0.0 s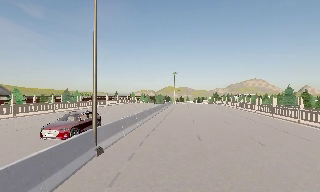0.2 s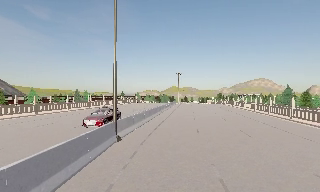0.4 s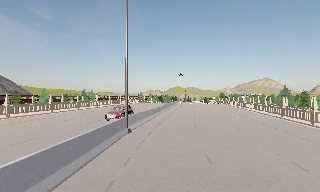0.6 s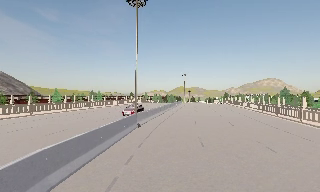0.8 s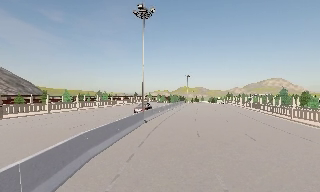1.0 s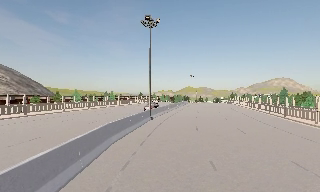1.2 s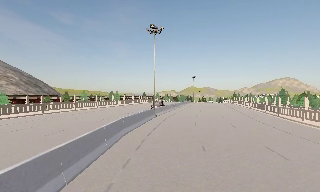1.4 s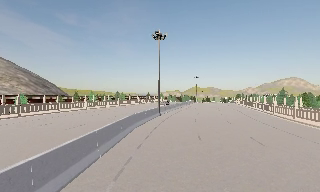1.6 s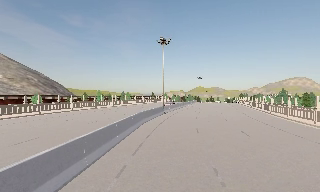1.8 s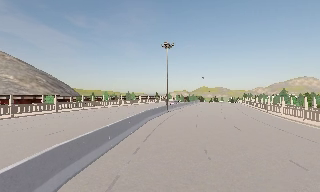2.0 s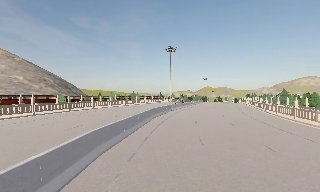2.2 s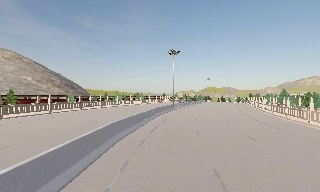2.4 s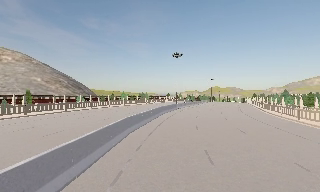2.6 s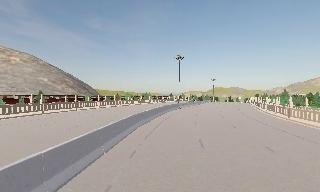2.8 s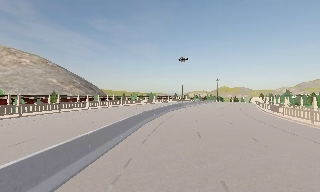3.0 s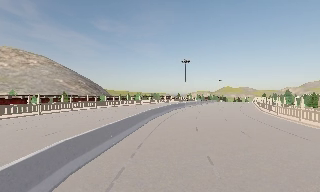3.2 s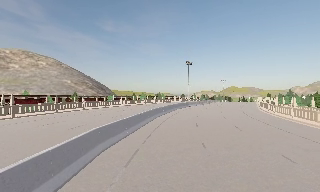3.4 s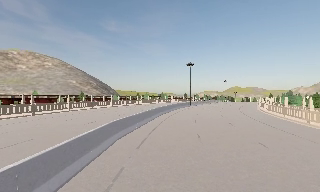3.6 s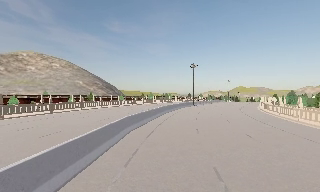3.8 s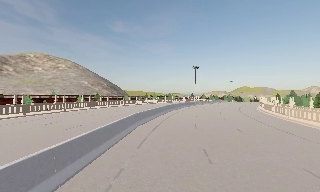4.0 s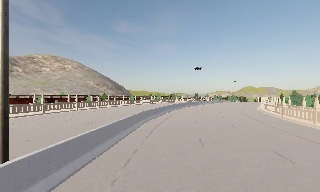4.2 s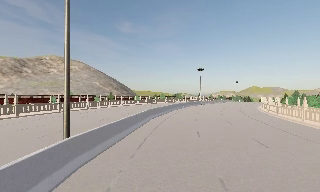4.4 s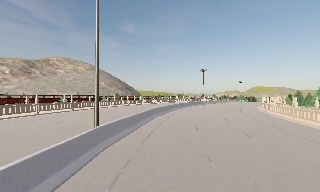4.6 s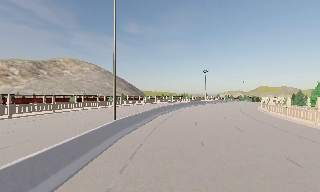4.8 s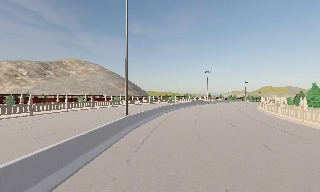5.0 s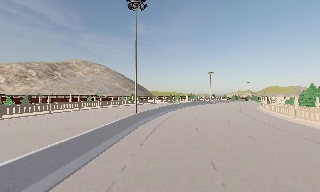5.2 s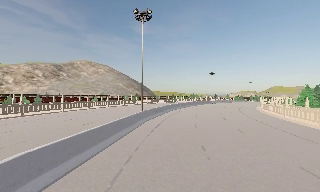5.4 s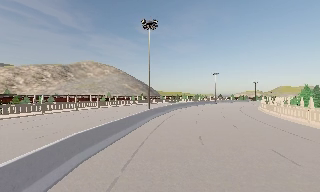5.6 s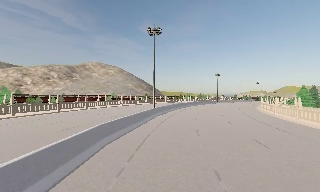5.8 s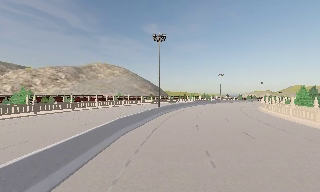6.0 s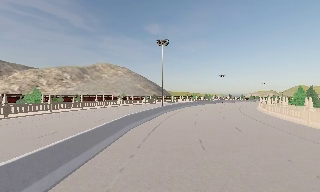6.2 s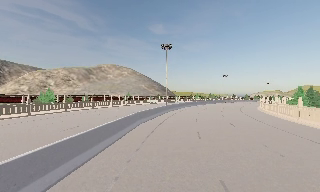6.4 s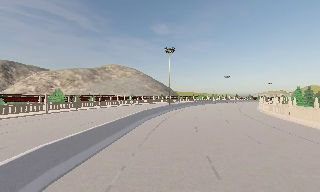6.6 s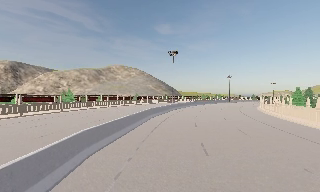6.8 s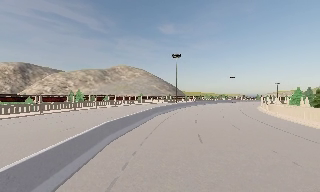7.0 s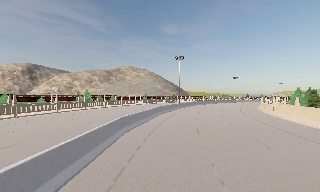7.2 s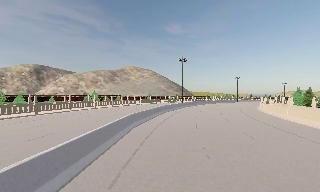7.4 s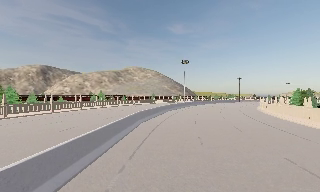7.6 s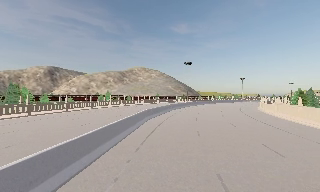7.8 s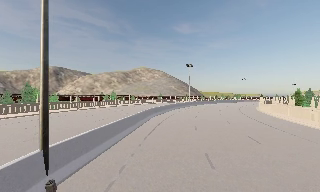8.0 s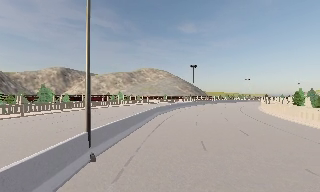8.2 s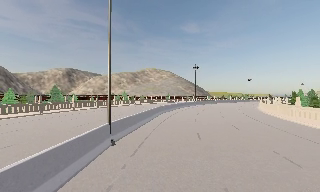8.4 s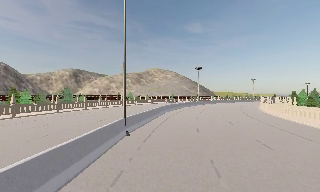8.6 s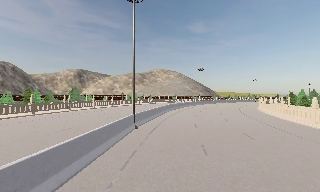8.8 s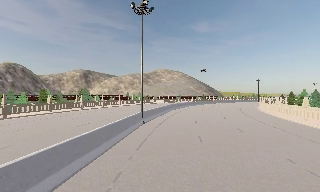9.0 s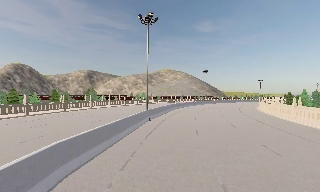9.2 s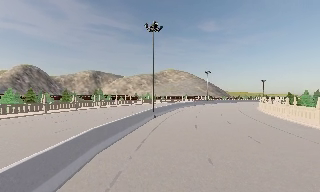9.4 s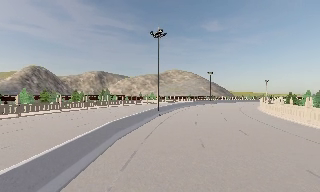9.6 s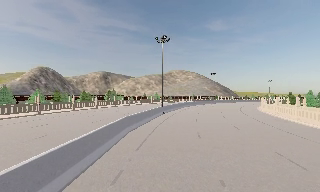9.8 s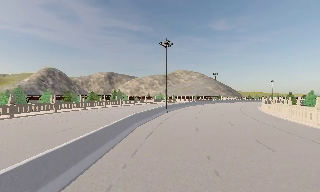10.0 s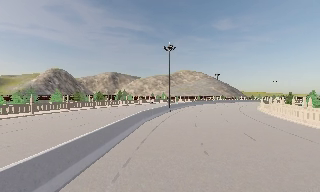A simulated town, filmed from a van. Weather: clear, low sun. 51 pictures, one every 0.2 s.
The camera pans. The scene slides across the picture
to the right.
The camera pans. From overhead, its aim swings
counterclockwise.
0.0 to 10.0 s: The camera swings to its left by about 65 degrees, and the scene slides to the right. It travels backward, about 110 m.
The film runs backward here.
